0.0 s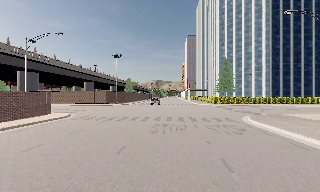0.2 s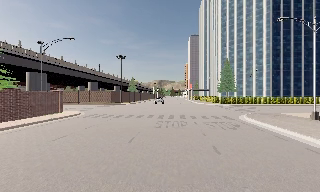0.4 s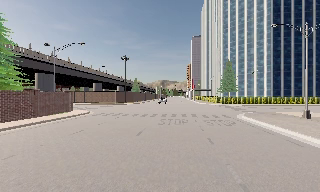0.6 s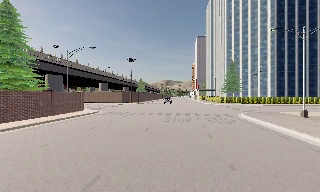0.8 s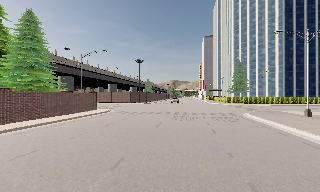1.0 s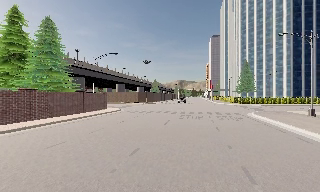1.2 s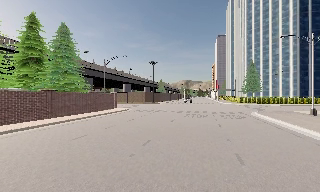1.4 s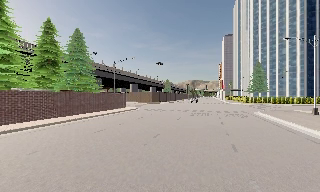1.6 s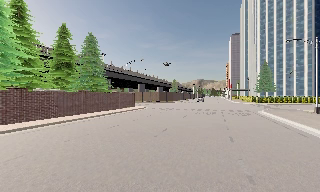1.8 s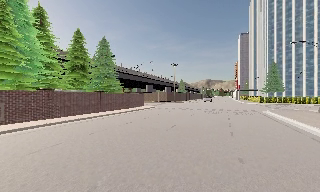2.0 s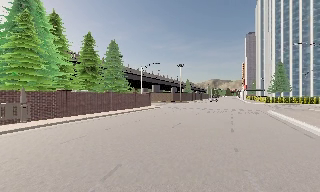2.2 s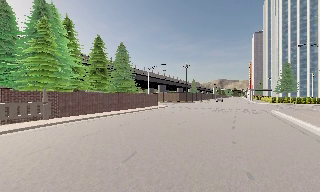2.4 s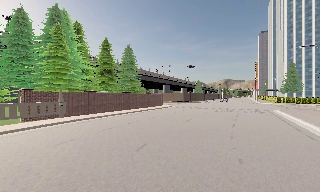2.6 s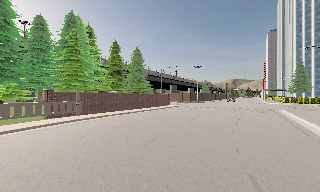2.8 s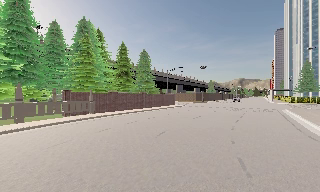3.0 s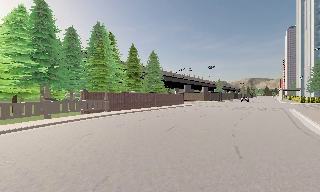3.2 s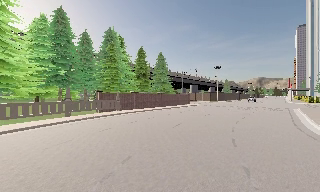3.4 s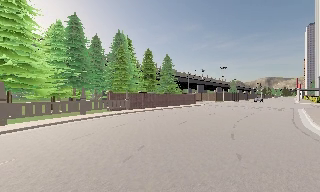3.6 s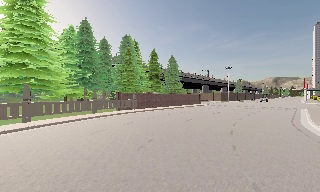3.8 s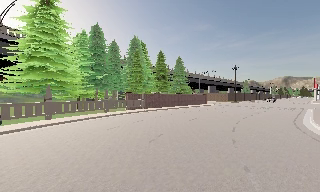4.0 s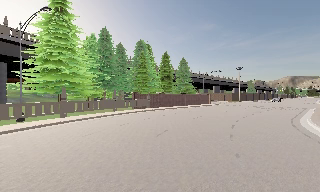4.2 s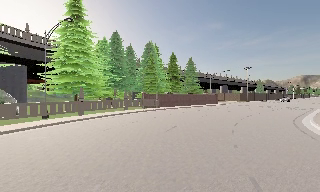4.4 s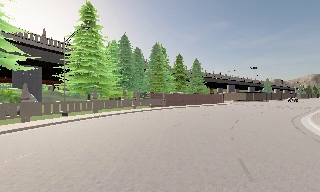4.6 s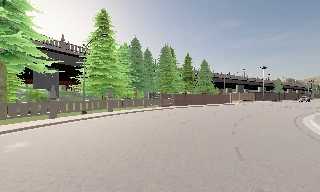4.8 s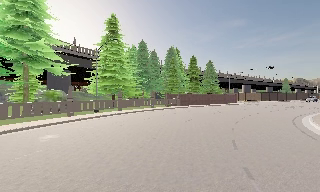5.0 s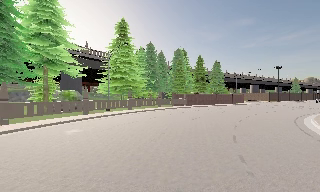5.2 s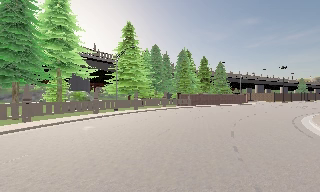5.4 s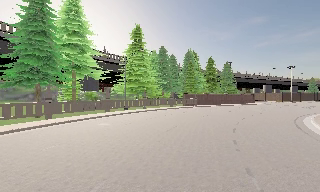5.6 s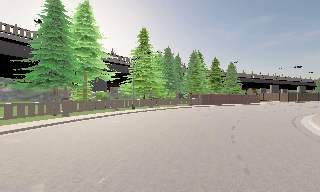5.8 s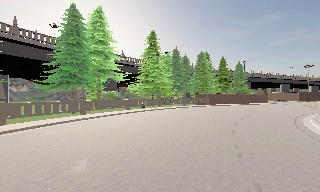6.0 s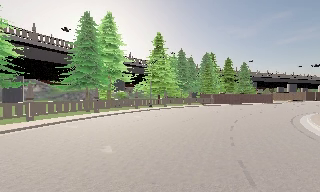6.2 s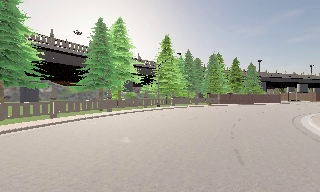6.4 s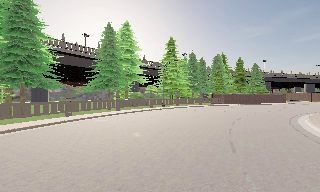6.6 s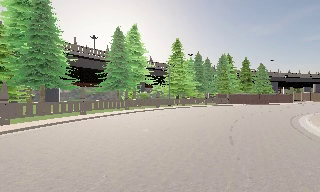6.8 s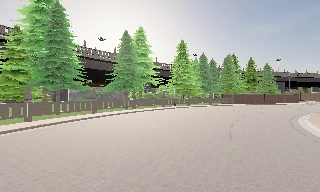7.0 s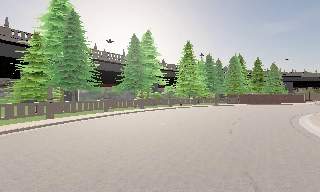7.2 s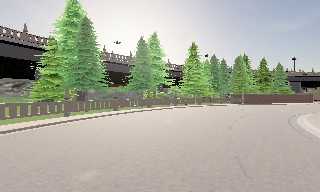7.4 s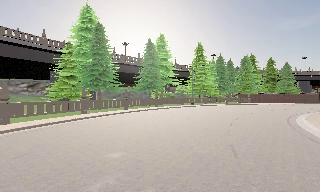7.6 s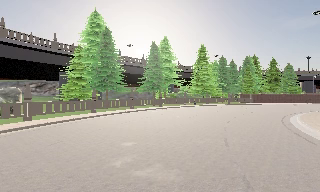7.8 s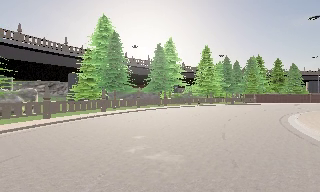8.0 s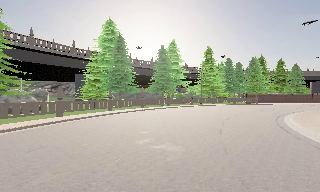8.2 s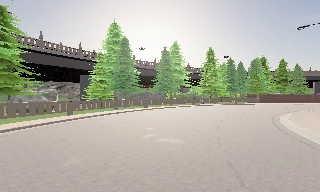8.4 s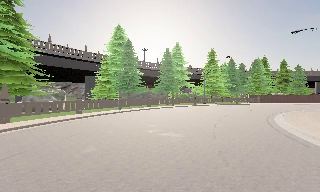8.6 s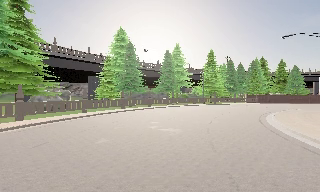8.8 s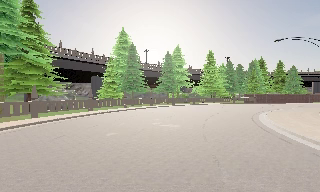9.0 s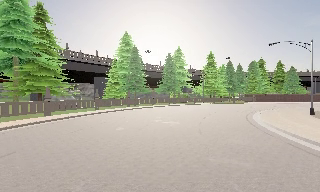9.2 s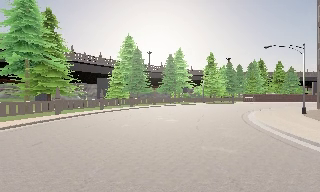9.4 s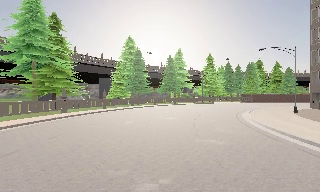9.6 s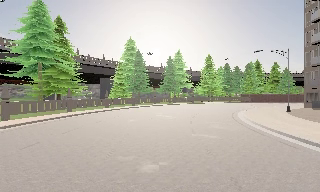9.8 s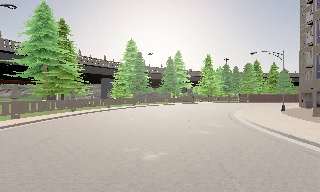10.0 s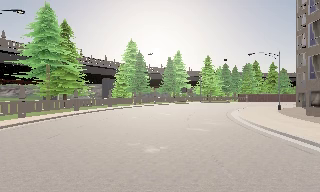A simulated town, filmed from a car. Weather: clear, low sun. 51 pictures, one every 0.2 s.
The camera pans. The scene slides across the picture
to the right.
The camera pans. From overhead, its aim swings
counterclockwise.
0.0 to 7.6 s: The scene slides to the right, as the camera pans about 80 degrees to its left. It travels backward, about 45 m.
7.6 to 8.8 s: The camera travels backward, about 7 m, so what stands in front gets smaller.
8.8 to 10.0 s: The camera travels backward, about 6 m, so what stands in front gets smaller. It loses speed.
The film runs backward here.
